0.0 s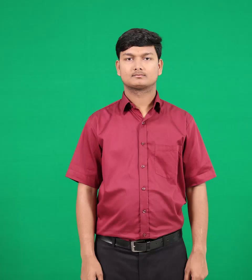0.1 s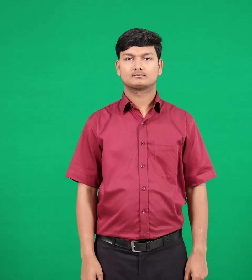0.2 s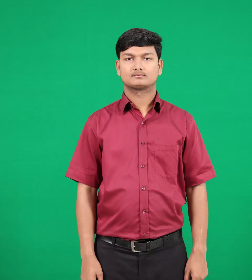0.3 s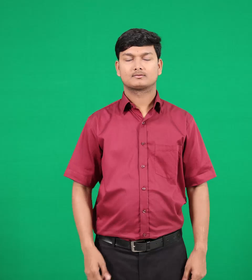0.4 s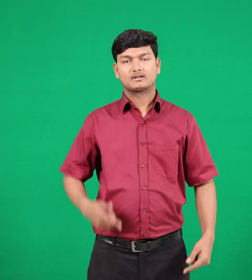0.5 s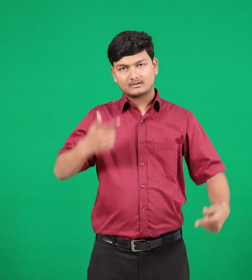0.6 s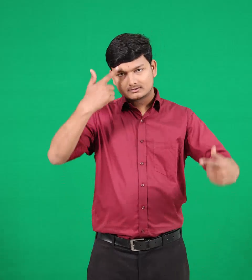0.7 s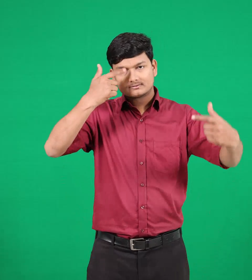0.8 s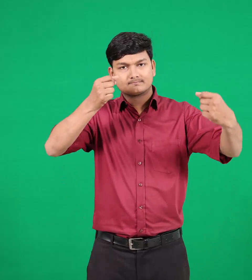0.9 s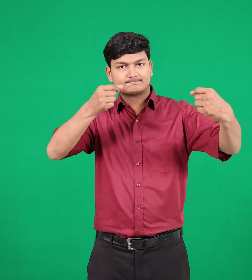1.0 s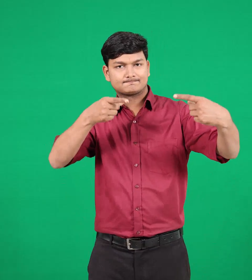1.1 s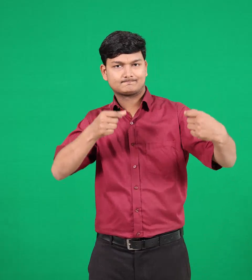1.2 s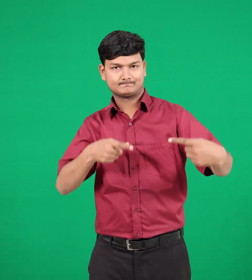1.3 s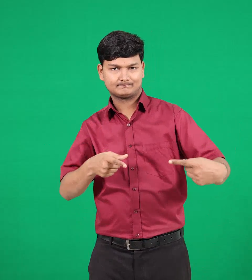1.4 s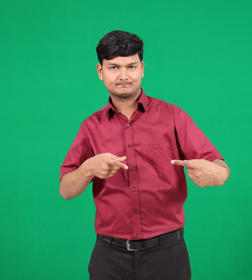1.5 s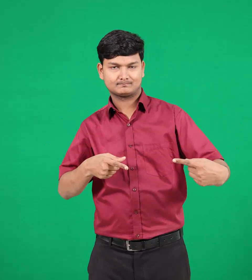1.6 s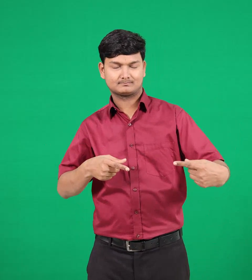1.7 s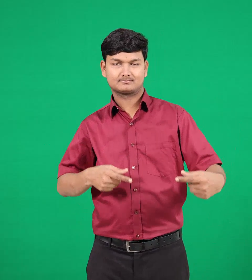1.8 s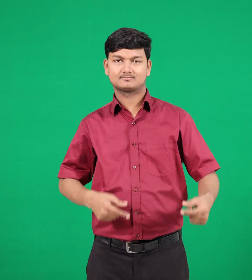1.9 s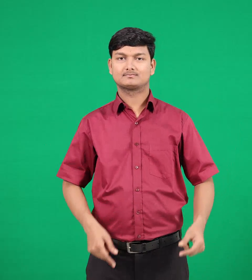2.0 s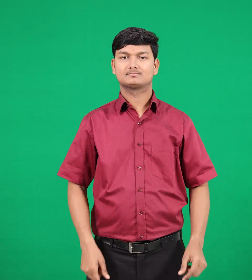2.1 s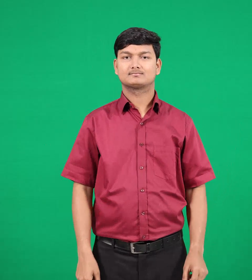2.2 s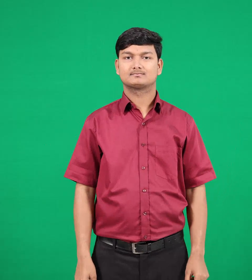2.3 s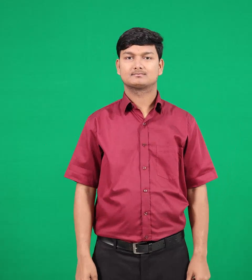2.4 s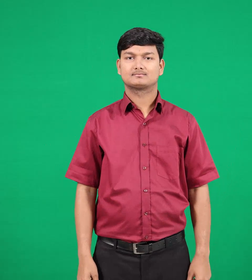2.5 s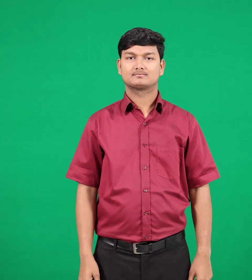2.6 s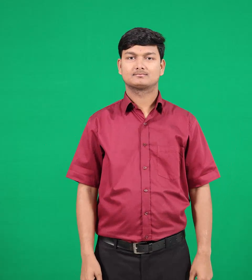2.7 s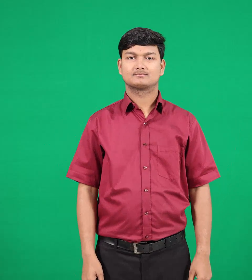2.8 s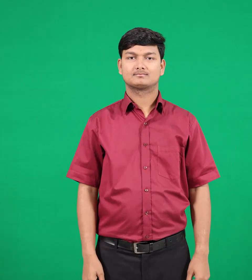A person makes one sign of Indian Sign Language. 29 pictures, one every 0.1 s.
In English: type
